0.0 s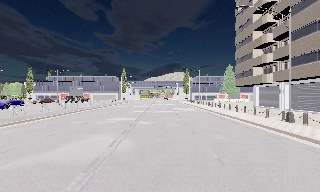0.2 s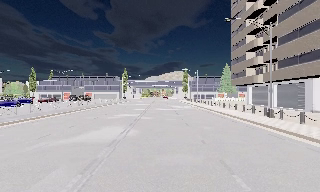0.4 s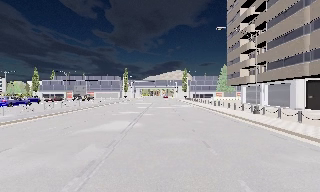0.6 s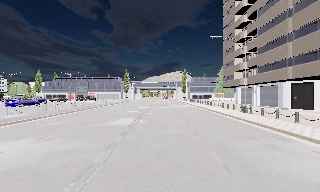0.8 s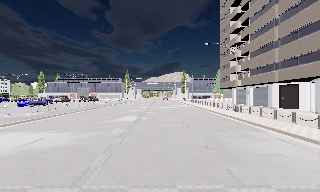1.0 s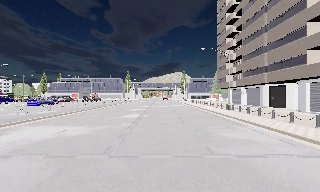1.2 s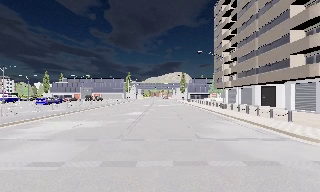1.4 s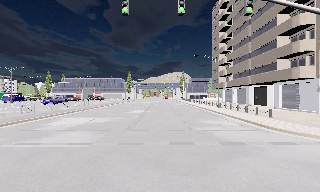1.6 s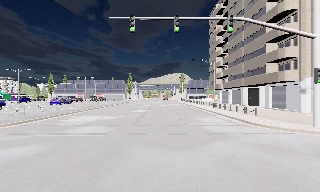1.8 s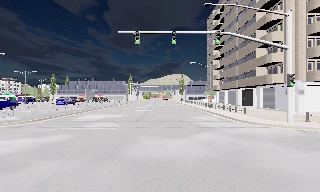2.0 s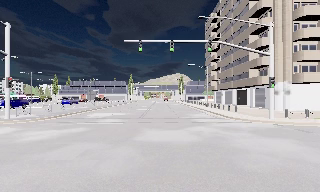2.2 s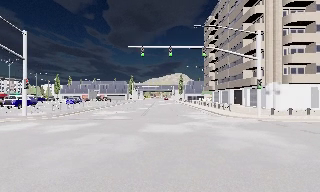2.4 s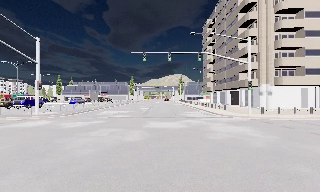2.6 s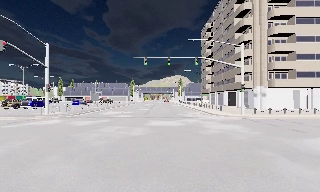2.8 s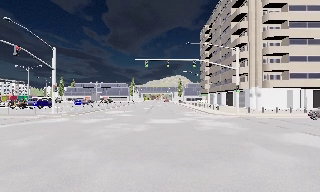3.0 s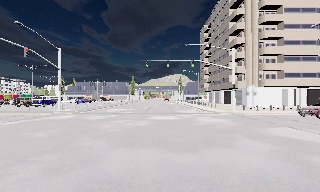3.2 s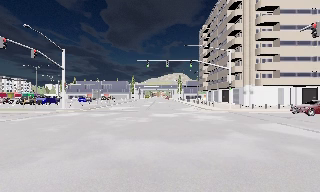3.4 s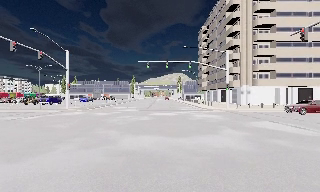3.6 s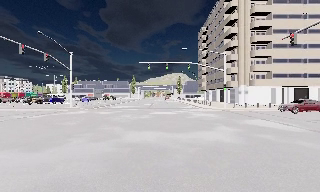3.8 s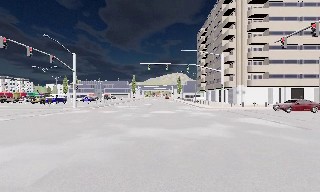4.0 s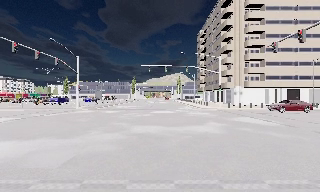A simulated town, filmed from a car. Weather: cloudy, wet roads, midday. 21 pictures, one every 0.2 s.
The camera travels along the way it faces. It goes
backward.
0.0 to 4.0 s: The camera travels backward, about 30 m, so what stands in front gets smaller. It loses speed.
The film runs backward here.
